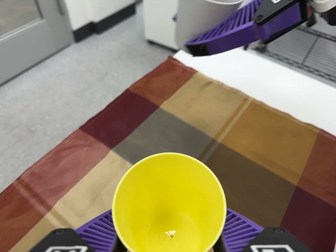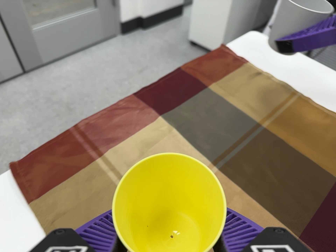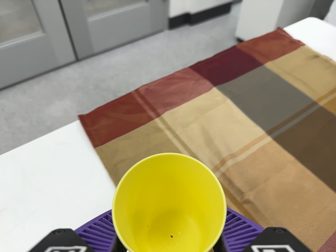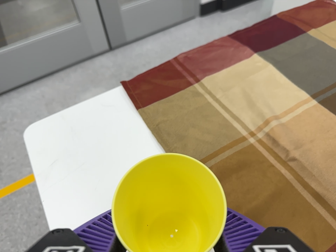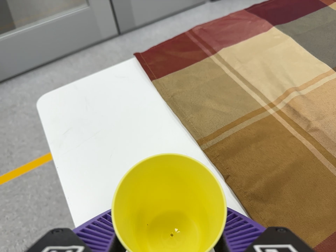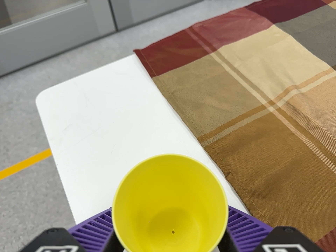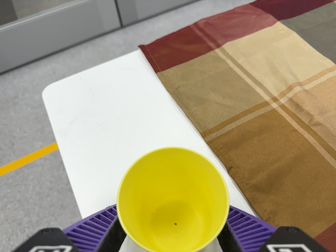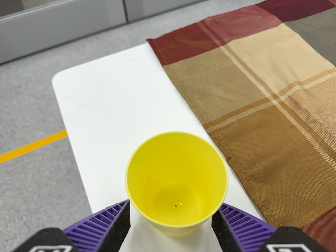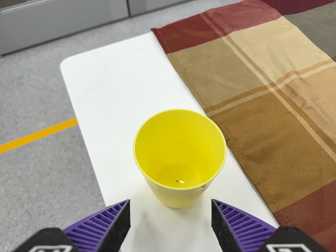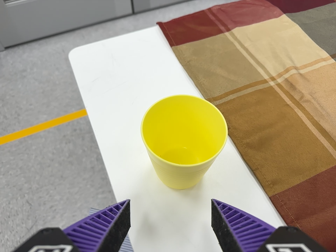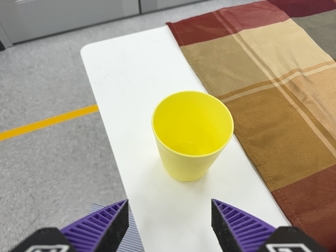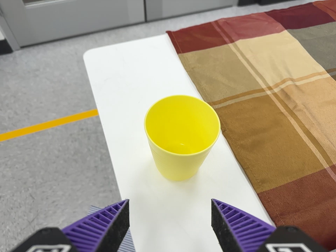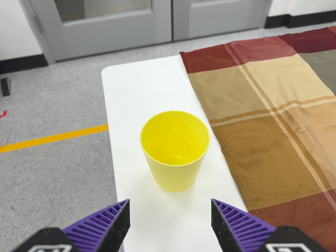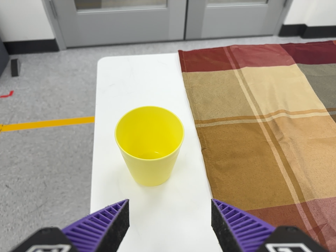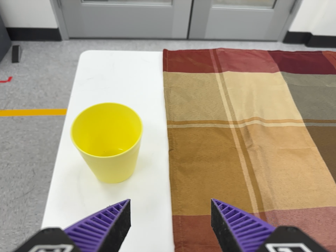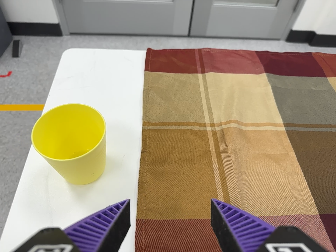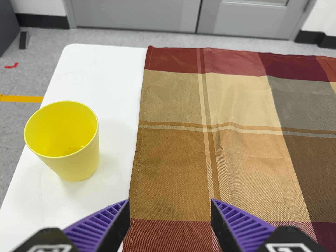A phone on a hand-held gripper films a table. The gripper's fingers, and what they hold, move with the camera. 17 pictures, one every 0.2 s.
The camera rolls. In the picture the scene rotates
clockwise.
The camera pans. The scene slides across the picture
to the right.
0.0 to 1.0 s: The scene slides to the right, as the camera pans about 20 degrees to its left. It travels toward the bottom of its view and to its left, about 22 cm, so close, fixed things drift upward. It rolls about its line of sight by about 15 degrees, and the scene rotates clockwise.
1.0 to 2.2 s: The camera travels backward and toward the bottom of its view, about 9 cm, so what stands in front gets smaller. It rolls about its line of sight by about 10 degrees, and the scene rotates clockwise.
2.2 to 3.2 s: The camera pans to its left by about 10 degrees. It travels to its right, about 16 cm. It rolls about its line of sight by about 20 degrees, and the scene rotates clockwise.
The film runs backward here.
